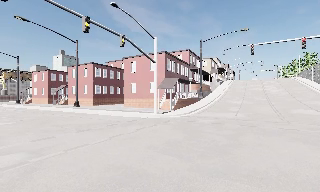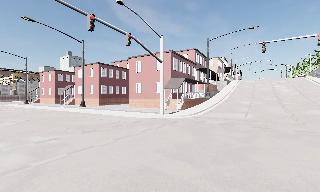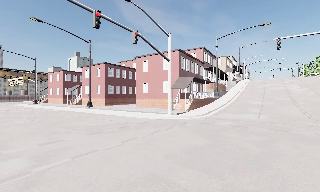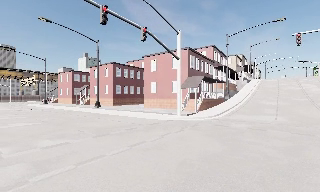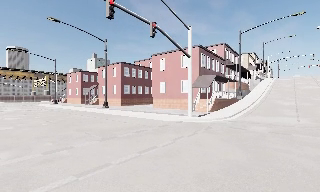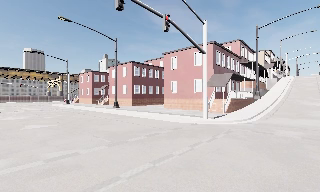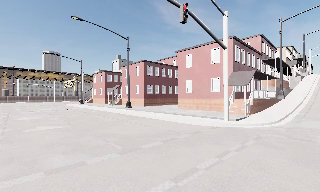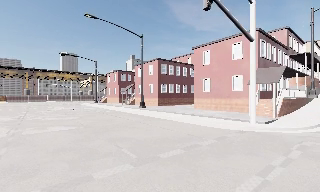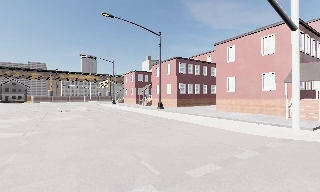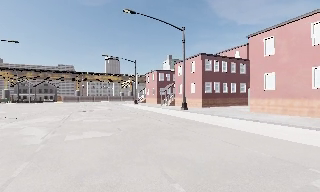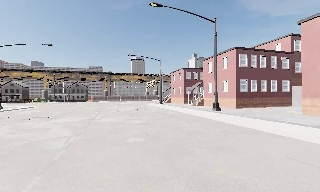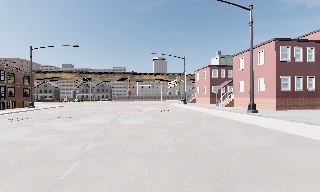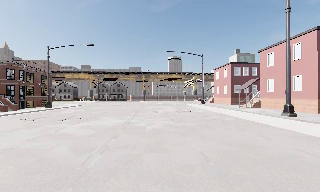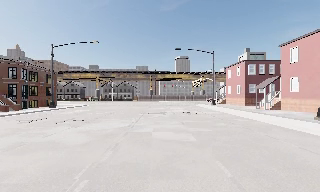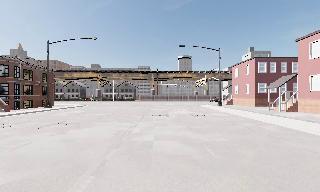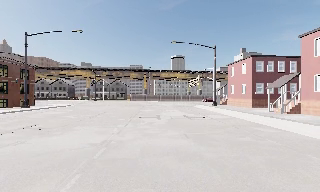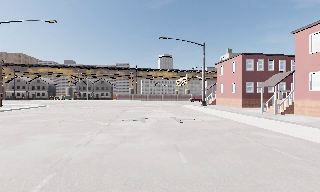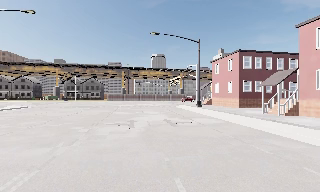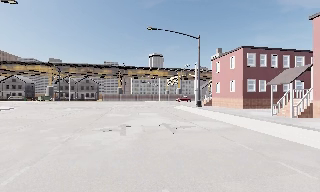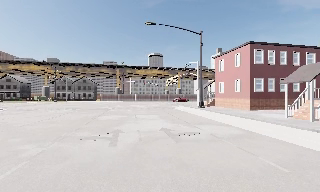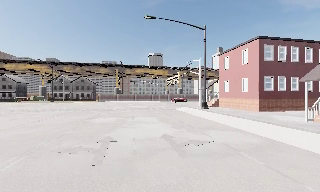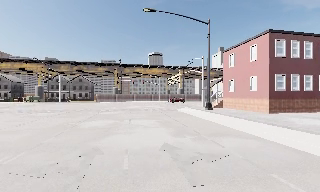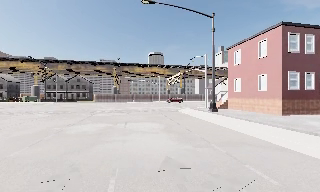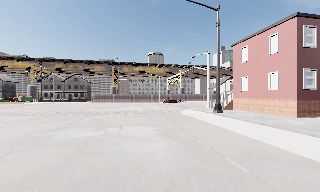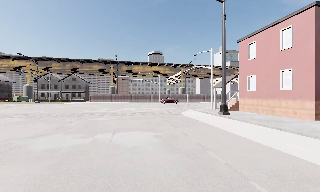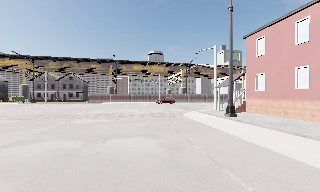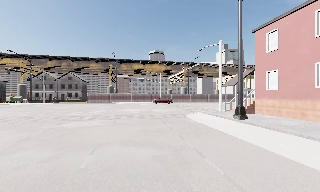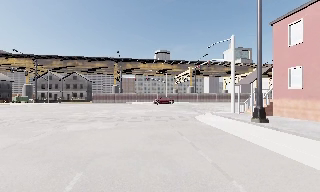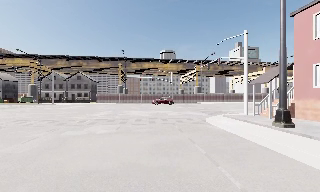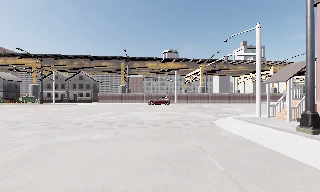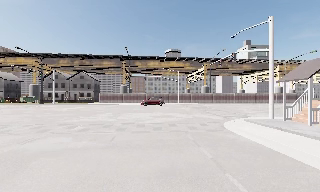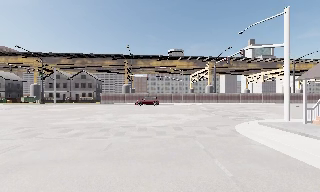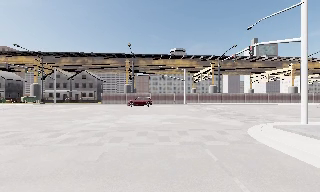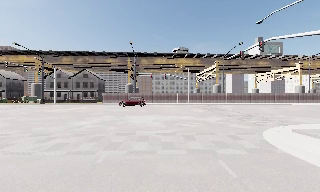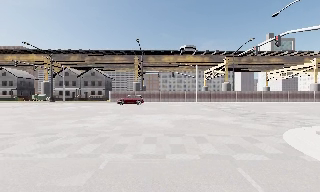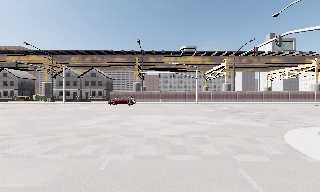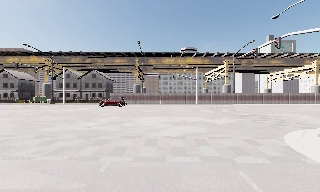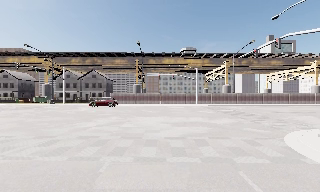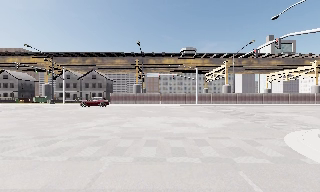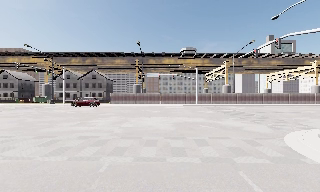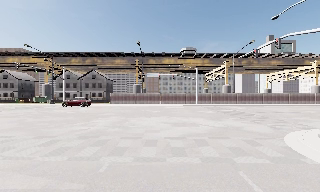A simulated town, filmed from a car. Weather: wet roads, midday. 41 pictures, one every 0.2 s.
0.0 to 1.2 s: The camera pans to its left, which is counterclockwise from overhead, by about 15 degrees. It travels forward, about 4 m, so what stands in front looms larger. It gains speed.
1.2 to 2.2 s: The camera swings to its left by about 35 degrees, and the scene slides to the right. It travels forward, about 6 m.
2.2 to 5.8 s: The camera travels forward, about 30 m, so what stands in front looms larger.
5.8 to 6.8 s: The camera travels forward, about 5 m, so what stands in front looms larger. It loses speed.
6.8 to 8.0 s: The camera keeps its place and its aim.
The film runs forward here.
